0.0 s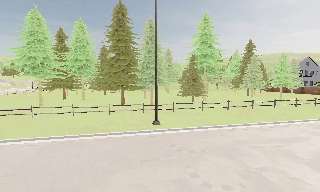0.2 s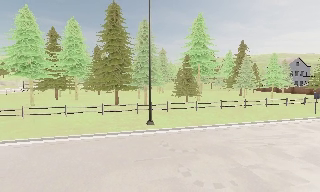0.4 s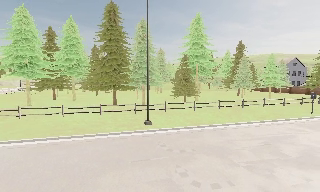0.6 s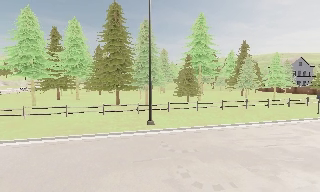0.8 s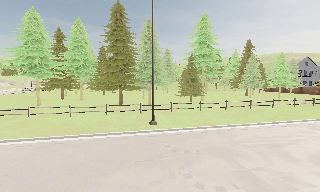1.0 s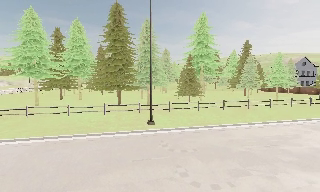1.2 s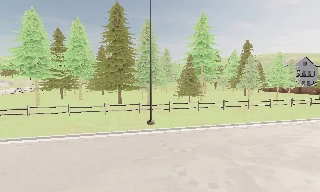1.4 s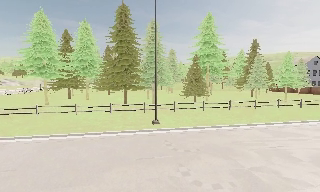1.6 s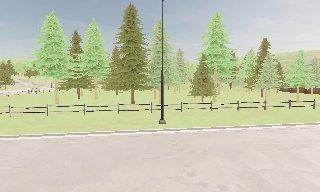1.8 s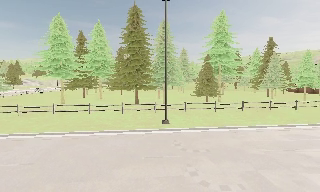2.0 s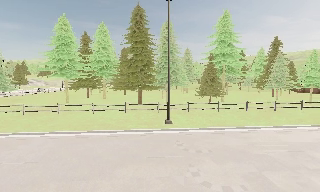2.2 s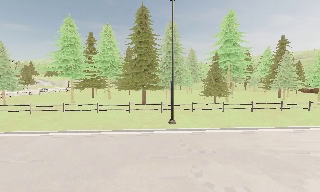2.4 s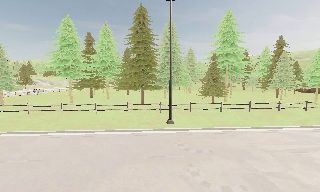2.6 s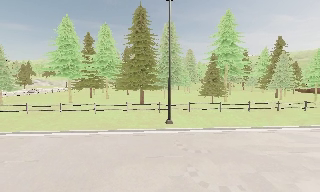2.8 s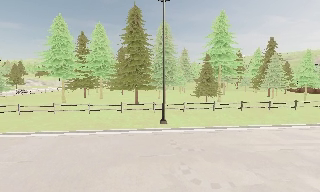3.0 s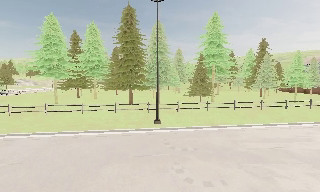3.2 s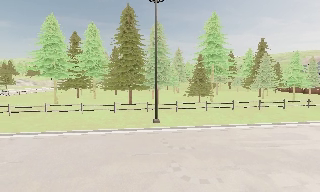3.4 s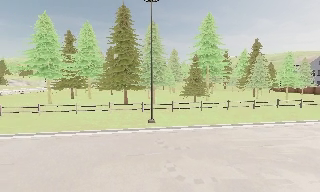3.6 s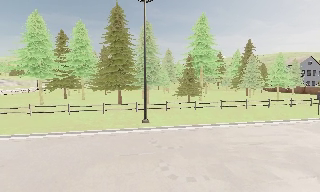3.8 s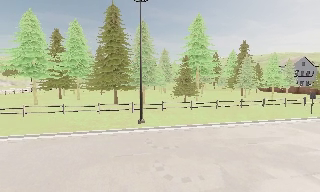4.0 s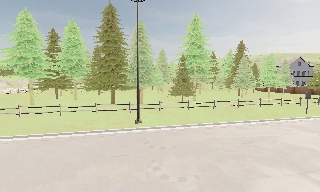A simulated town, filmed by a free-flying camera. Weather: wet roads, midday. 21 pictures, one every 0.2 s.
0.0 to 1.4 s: The camera travels to its right, about 0.5 m.
1.4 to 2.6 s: The camera shifts only a little, or ends up much as it began.
2.6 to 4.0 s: The camera travels to its right, about 0.5 m, so close, fixed things drift to the left.
The film runs backward here.
